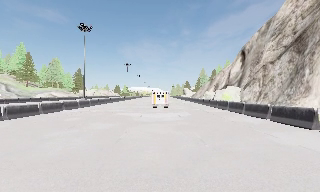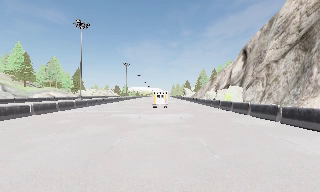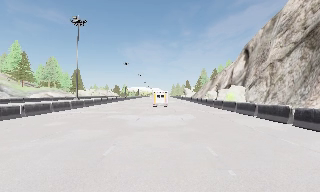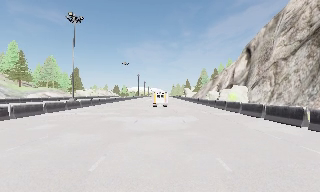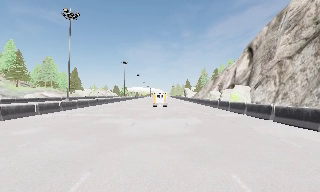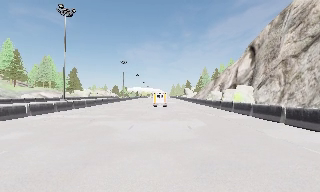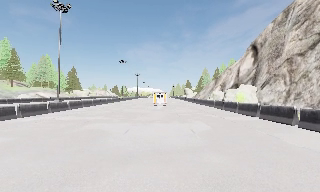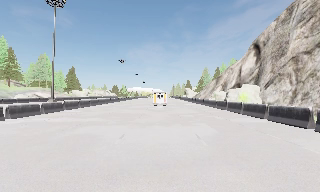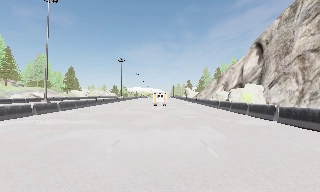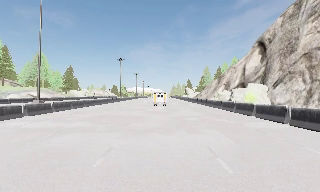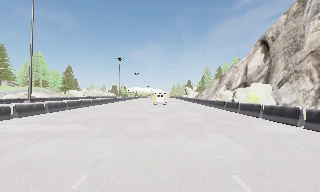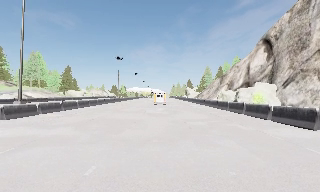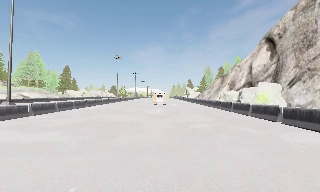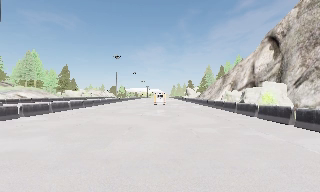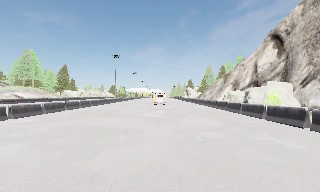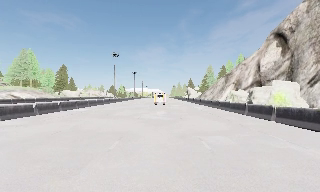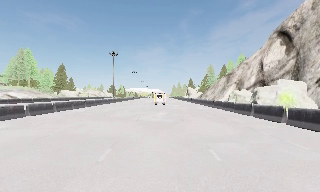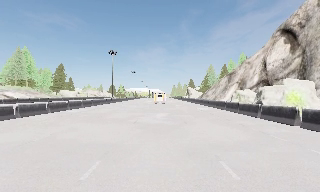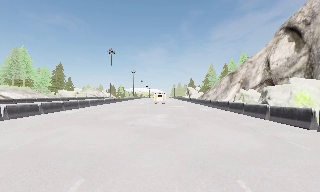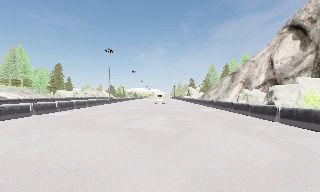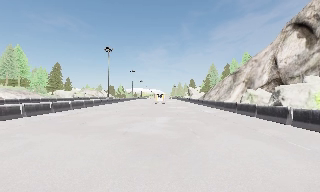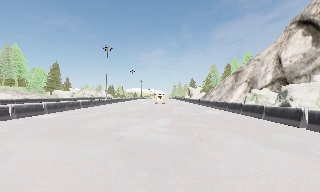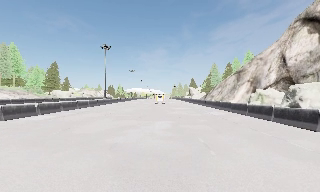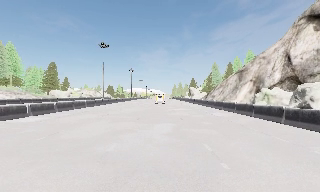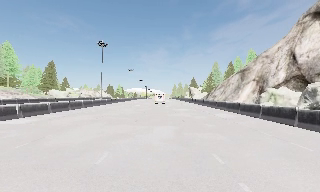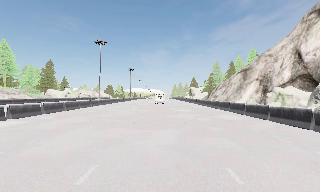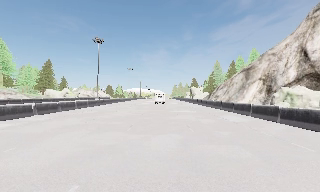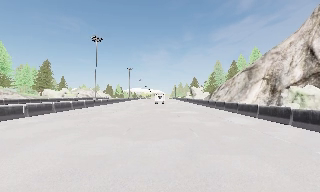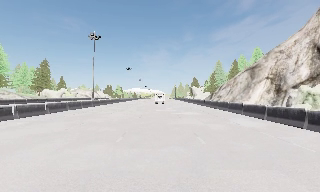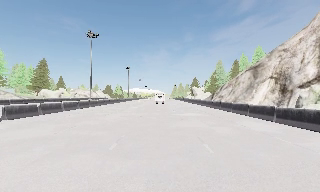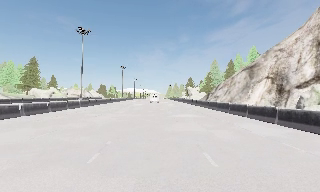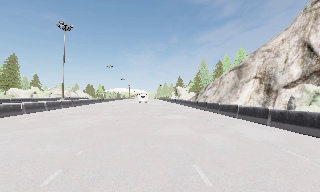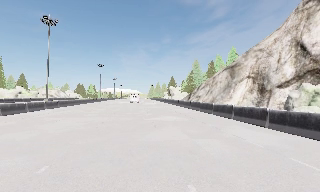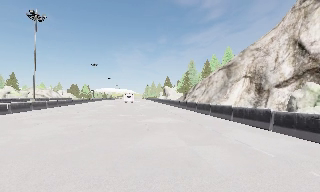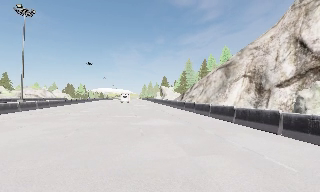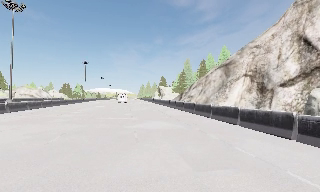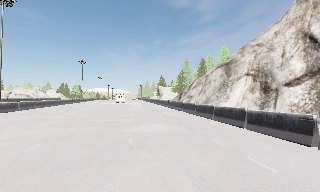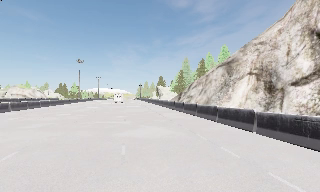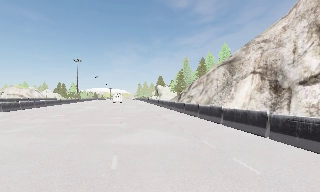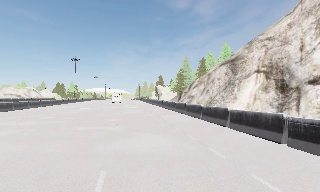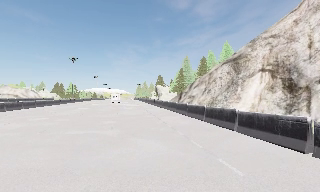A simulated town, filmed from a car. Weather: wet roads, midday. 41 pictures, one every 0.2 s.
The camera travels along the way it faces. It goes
forward.
0.0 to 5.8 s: The camera travels forward, about 30 m, so what stands in front looms larger.
5.8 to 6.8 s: The camera pans to its right, which is clockwise from overhead, by about 10 degrees. It travels forward, about 5 m, so what stands in front looms larger.
6.8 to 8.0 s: The camera travels forward, about 6 m, so what stands in front looms larger.
The film runs forward here.
